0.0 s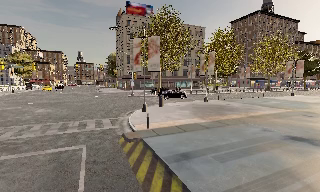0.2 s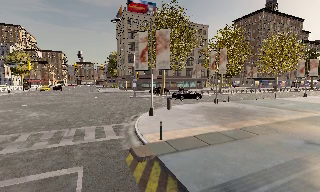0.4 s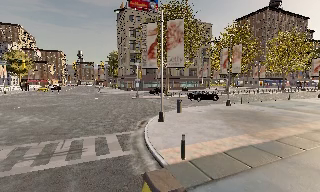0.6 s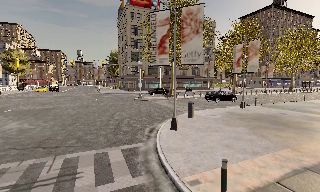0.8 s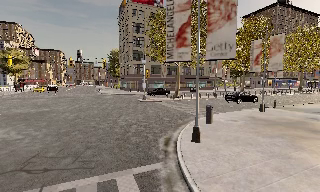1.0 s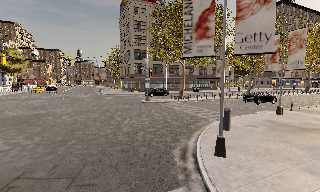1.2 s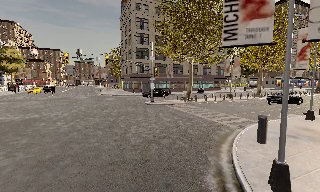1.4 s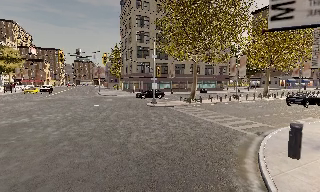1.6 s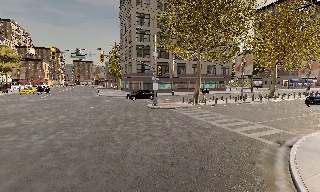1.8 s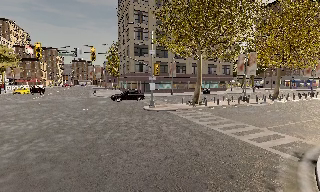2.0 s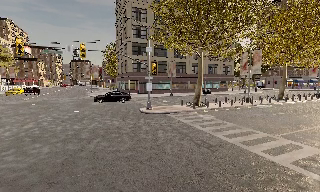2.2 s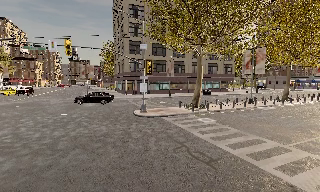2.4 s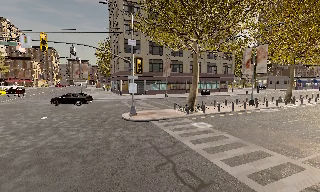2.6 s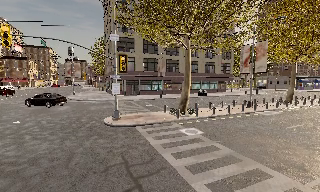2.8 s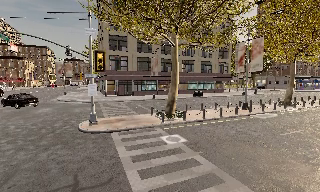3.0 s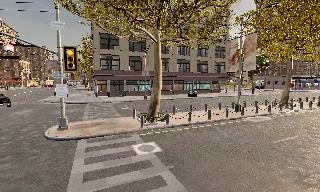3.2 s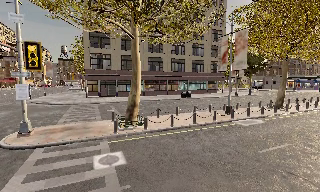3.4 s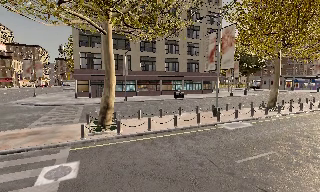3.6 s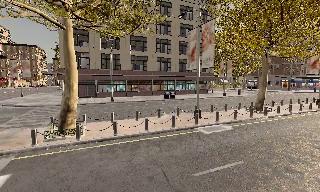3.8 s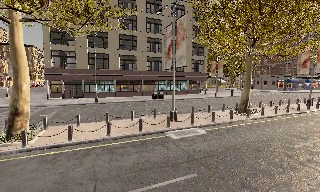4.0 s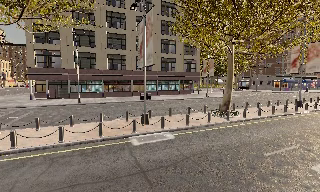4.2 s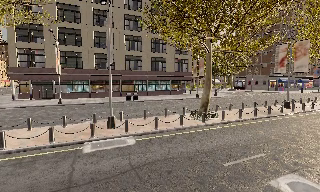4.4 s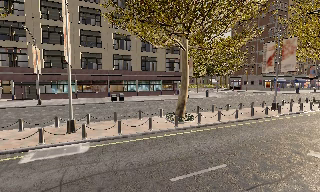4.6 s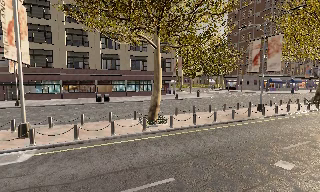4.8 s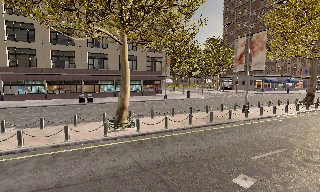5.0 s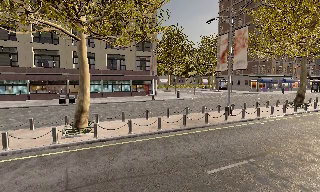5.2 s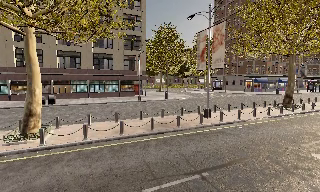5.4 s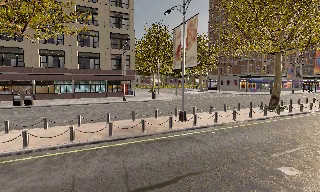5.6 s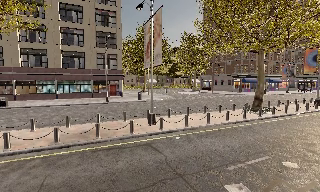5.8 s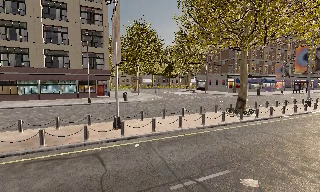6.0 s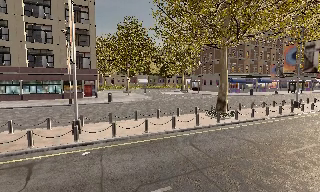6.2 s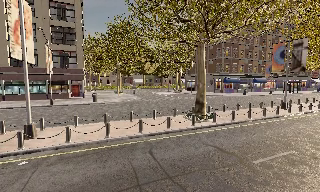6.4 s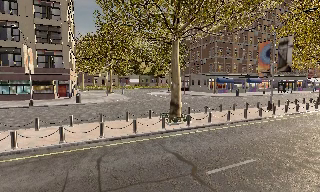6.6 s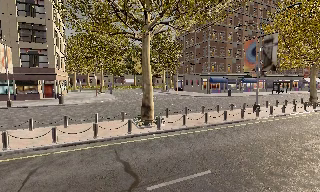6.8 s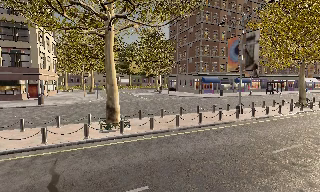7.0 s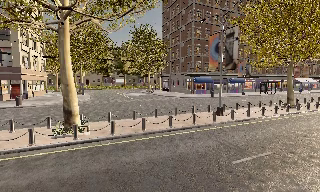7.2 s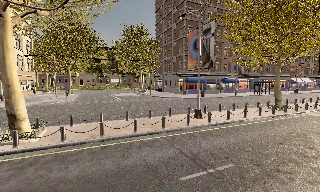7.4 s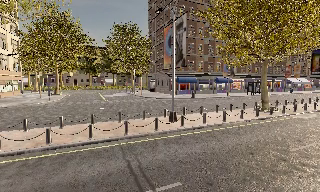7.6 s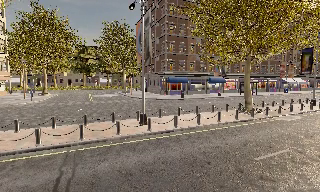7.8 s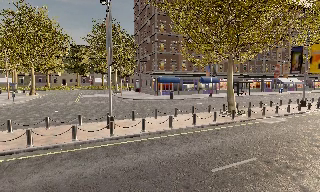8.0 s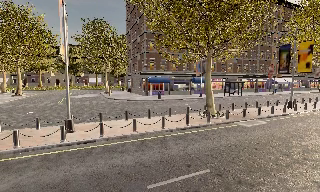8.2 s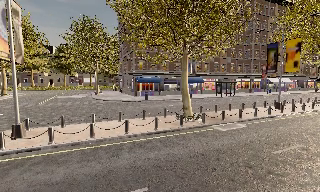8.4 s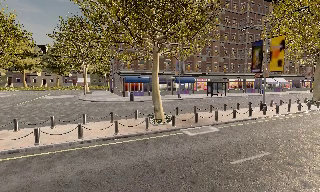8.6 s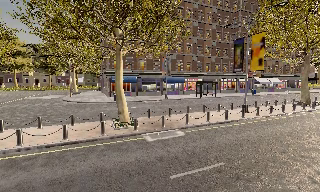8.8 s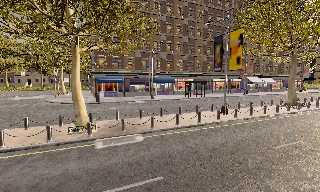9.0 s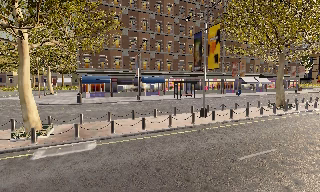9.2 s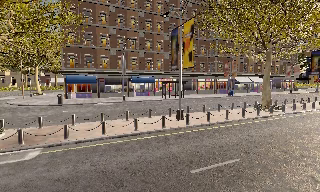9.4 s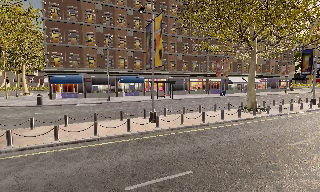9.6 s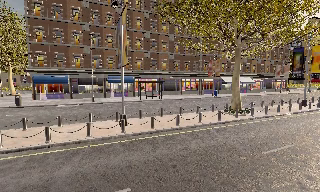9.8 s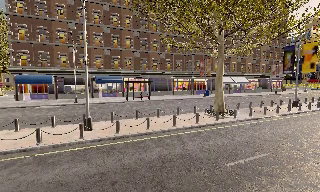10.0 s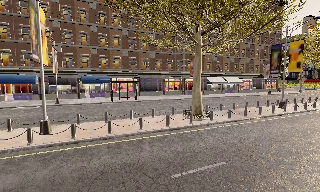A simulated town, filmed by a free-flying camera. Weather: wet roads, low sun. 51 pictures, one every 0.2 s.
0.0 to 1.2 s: The camera travels forward and to its left, about 11 m, so what stands in front looms larger.
1.2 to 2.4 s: The camera travels forward, about 8 m, so what stands in front looms larger.
2.4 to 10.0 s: The camera travels to its right and forward, about 75 m, so close, fixed things drift to the left.
The film runs forward here.
